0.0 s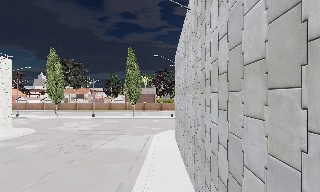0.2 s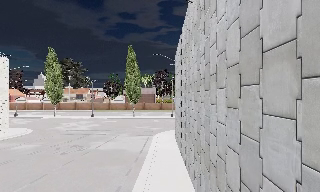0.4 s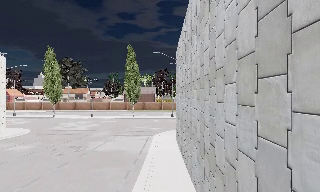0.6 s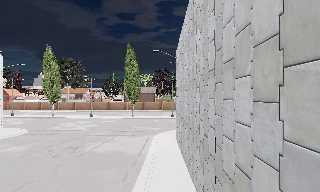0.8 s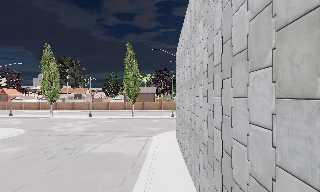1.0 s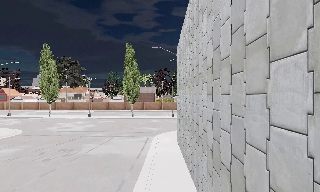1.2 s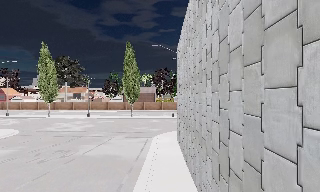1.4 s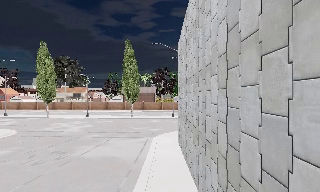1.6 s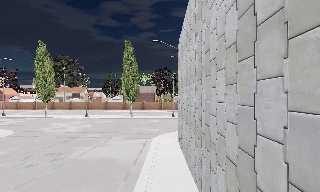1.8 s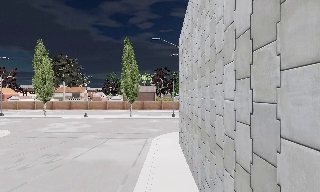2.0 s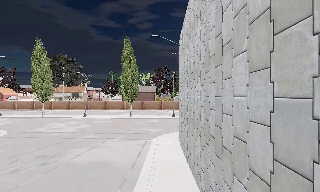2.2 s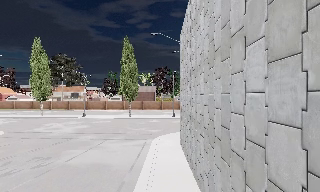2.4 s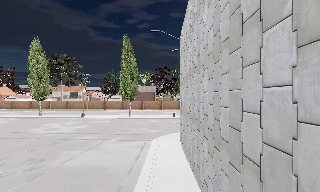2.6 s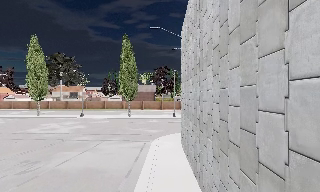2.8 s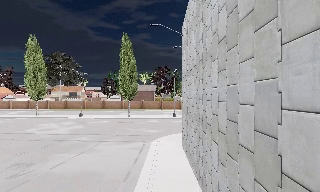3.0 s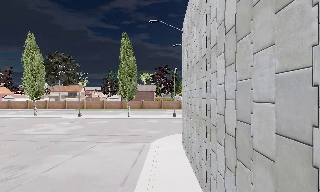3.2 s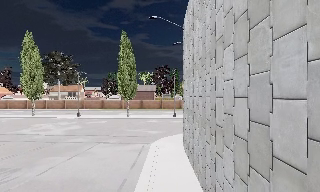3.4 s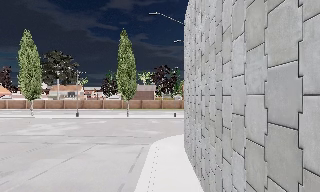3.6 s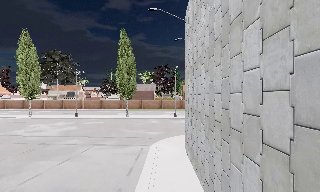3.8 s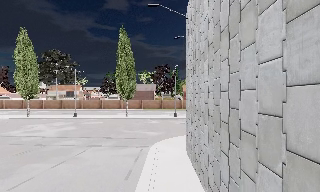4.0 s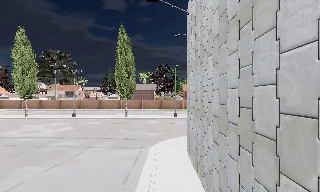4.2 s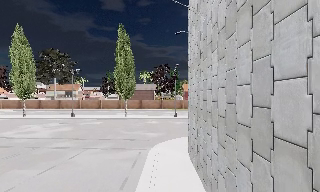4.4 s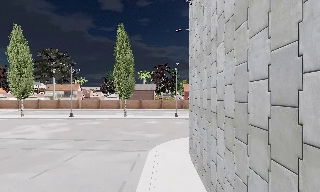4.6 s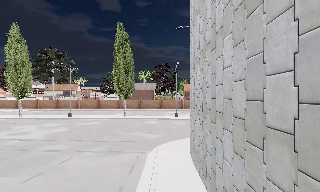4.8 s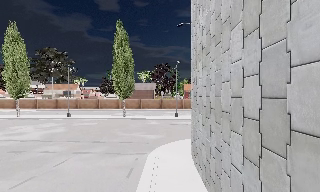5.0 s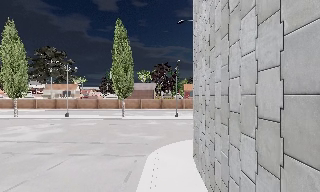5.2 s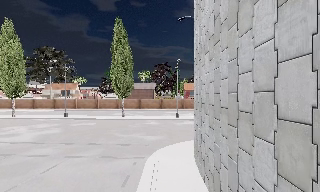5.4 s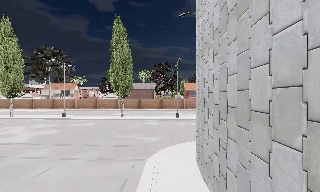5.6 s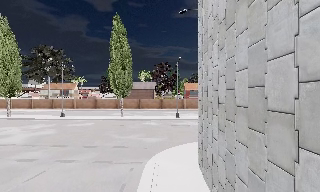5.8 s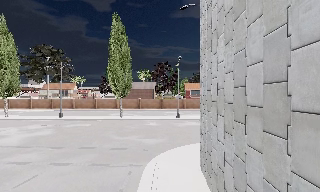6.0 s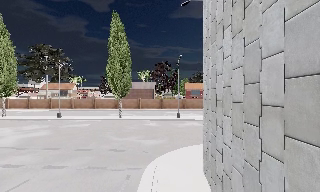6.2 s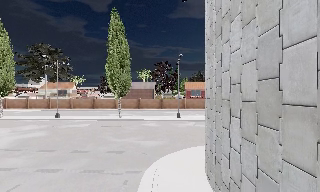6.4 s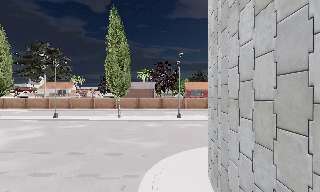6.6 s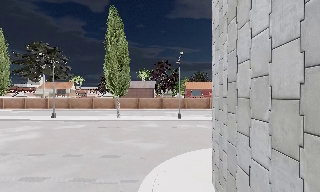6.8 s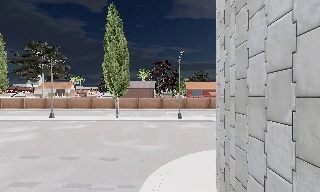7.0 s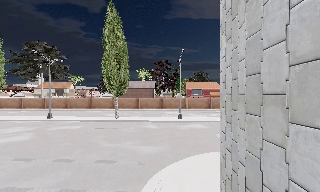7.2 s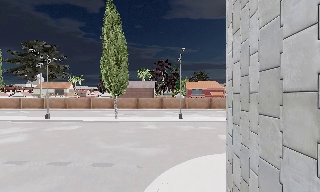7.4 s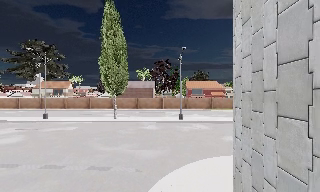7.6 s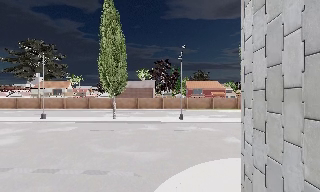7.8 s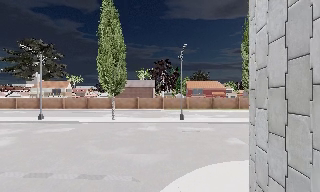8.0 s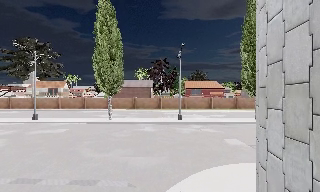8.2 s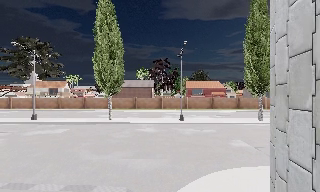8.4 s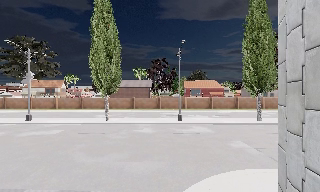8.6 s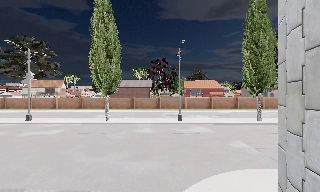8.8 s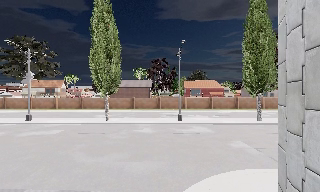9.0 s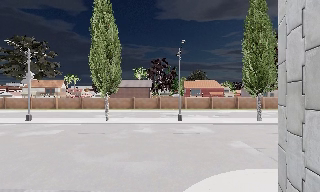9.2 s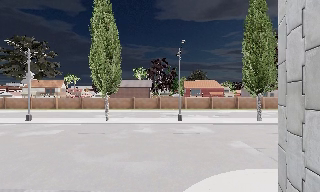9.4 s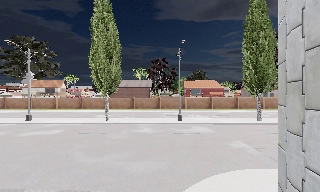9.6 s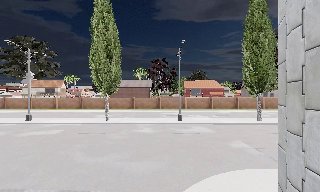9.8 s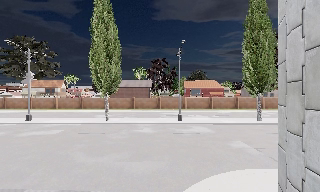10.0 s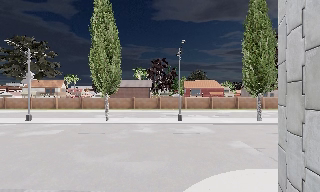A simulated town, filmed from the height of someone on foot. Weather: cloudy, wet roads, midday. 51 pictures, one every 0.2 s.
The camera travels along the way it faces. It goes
forward.
0.0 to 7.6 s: The camera travels forward, about 15 m, so what stands in front looms larger.
7.6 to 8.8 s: The camera travels forward, about 1.5 m, so what stands in front looms larger. It loses speed.
8.8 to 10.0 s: The camera keeps its place and its aim.
The film runs forward here.
